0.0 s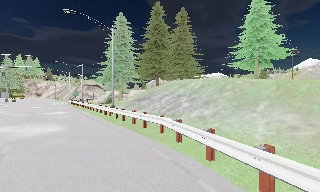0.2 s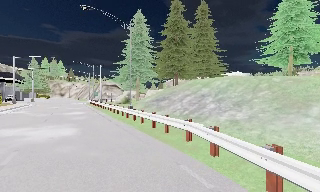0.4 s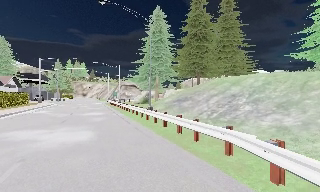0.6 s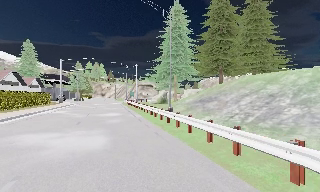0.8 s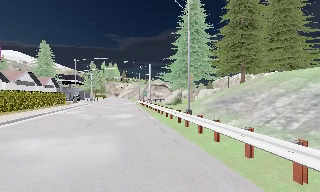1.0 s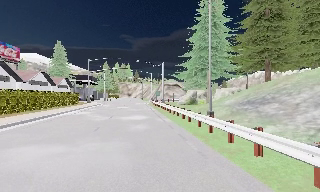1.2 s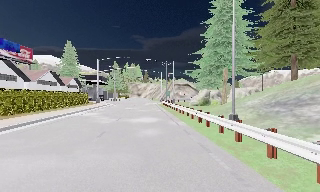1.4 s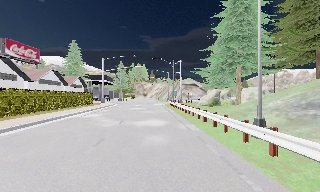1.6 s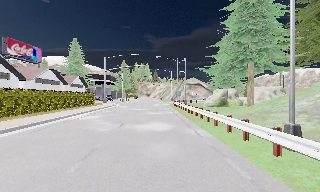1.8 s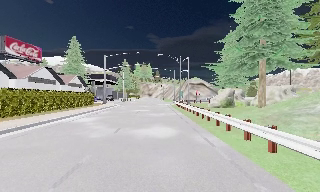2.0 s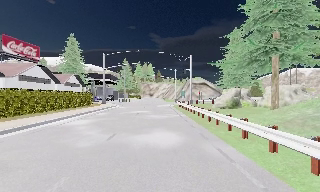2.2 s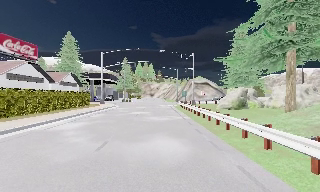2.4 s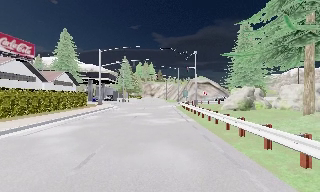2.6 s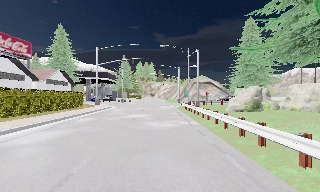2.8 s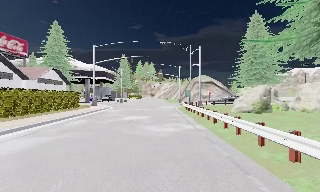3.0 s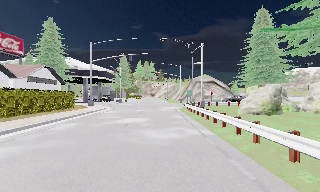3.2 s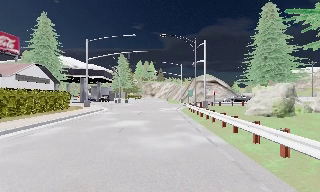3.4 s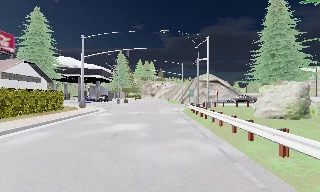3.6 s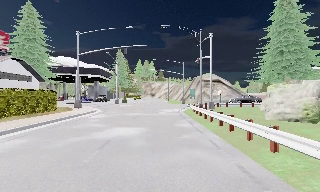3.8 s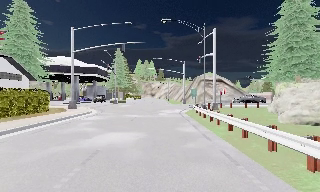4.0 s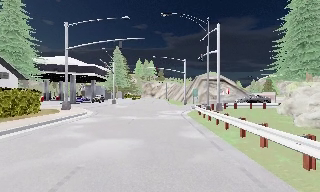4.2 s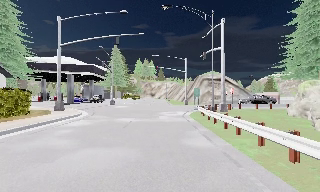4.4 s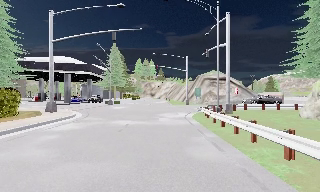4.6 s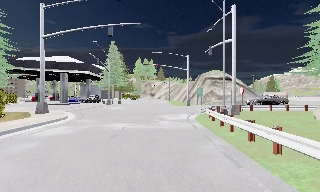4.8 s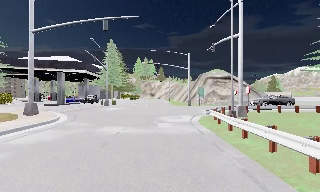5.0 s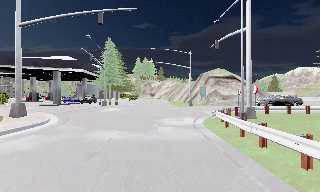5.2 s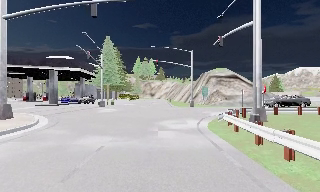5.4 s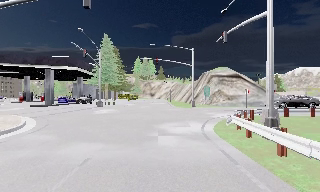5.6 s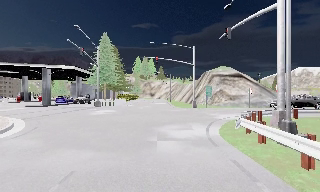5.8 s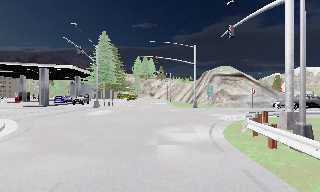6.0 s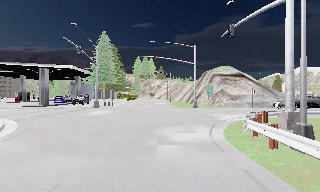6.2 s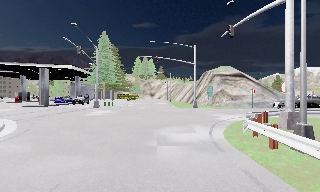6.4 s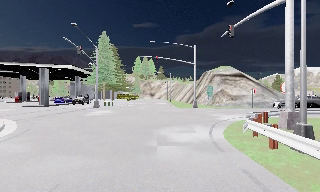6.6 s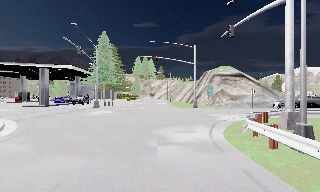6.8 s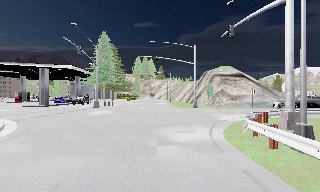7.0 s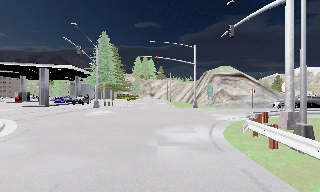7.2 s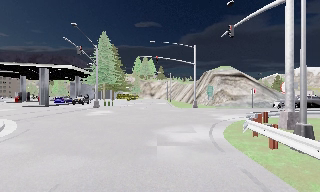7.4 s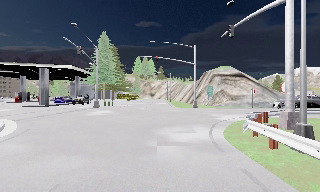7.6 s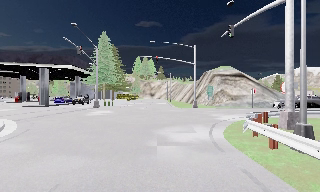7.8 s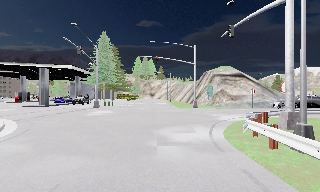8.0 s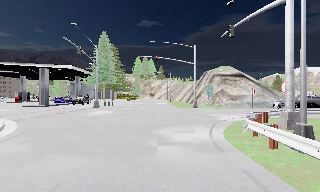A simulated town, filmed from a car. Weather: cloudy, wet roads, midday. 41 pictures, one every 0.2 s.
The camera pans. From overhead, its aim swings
counterclockwise.
The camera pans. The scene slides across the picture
to the right.
0.0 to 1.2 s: The camera swings to its left by about 30 degrees, and the scene slides to the right. It travels forward, about 7 m.
1.2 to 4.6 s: The camera travels forward, about 19 m, so what stands in front looms larger.
4.6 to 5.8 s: The camera travels forward, about 5 m, so what stands in front looms larger. It loses speed.
5.8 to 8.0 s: The camera keeps its place and its aim.
The film runs forward here.
